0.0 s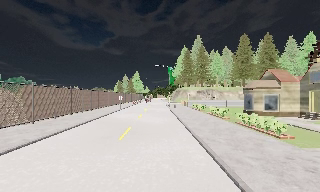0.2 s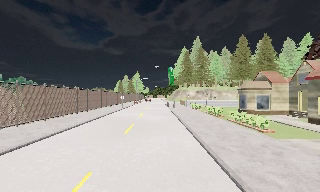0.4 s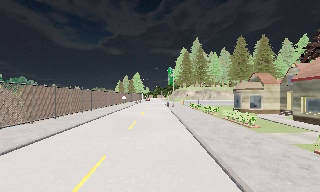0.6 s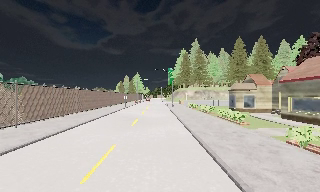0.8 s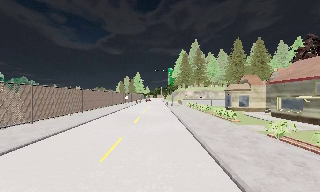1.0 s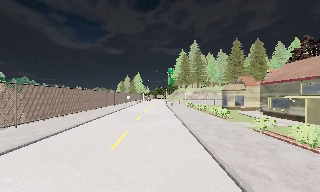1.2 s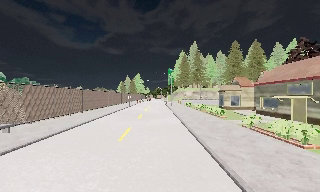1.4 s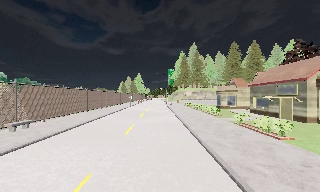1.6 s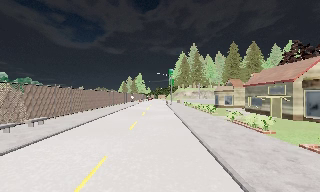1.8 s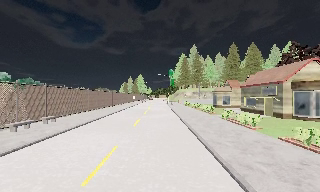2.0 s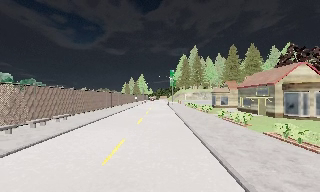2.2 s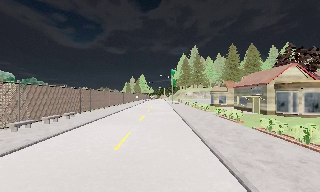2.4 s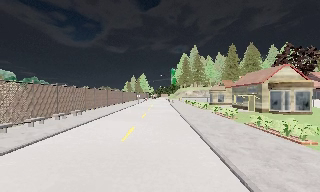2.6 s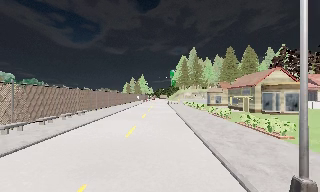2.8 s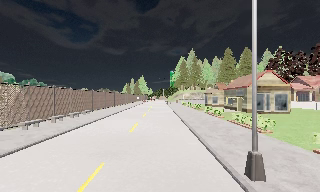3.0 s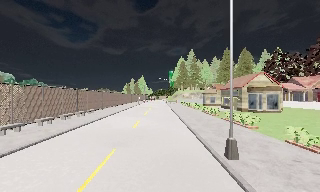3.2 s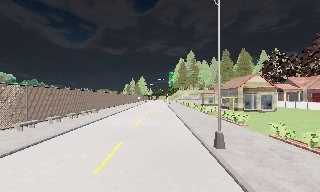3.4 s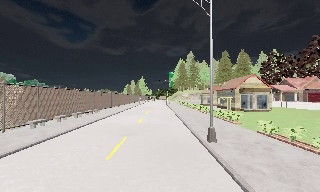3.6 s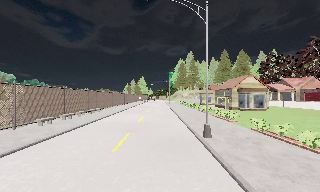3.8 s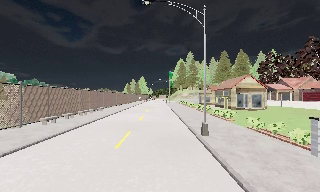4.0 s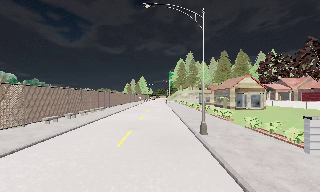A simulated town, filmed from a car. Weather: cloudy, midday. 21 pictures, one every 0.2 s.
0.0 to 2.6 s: The camera travels backward, about 17 m, so what stands in front gets smaller.
2.6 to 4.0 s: The camera travels backward, about 7 m, so what stands in front gets smaller. It loses speed.
The film runs backward here.
